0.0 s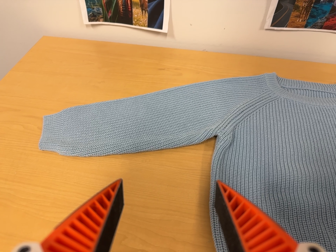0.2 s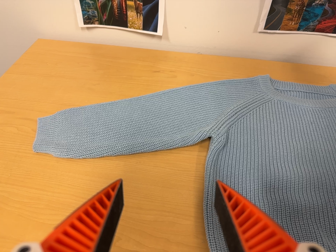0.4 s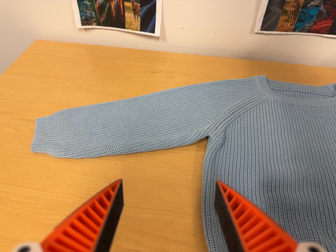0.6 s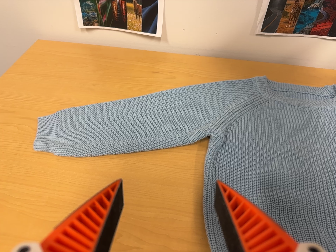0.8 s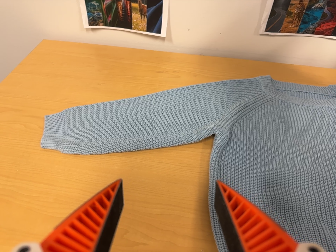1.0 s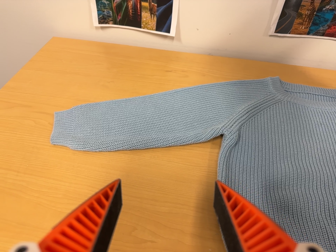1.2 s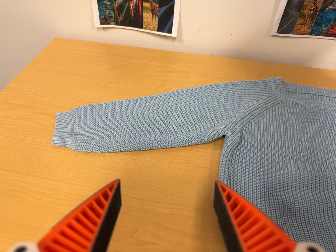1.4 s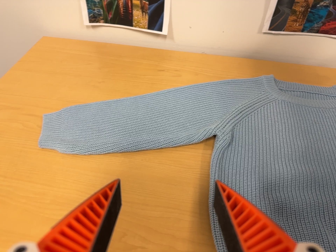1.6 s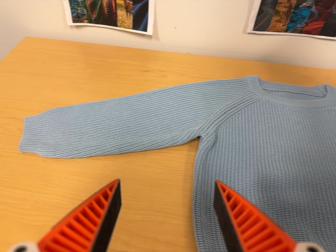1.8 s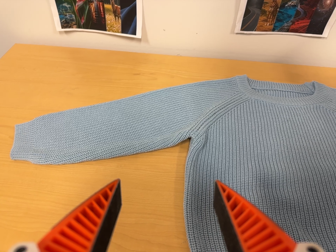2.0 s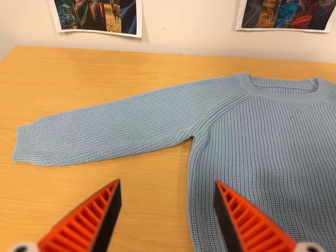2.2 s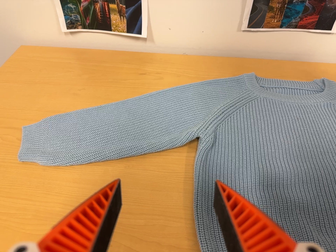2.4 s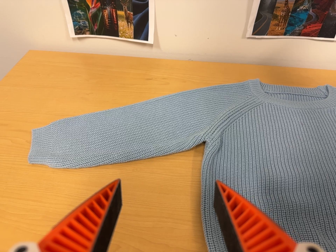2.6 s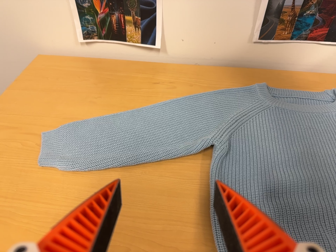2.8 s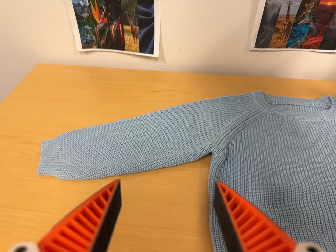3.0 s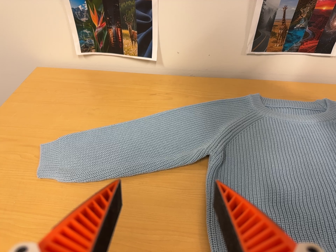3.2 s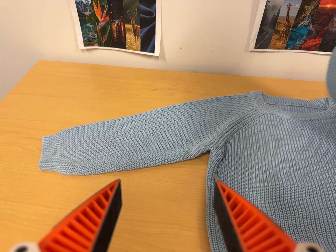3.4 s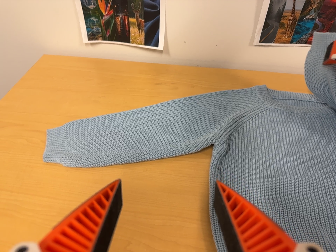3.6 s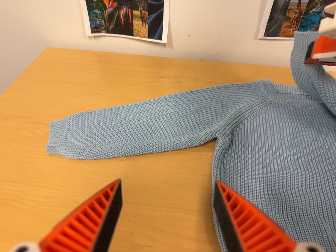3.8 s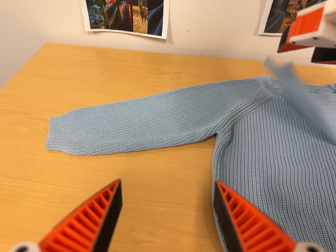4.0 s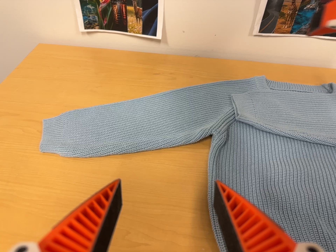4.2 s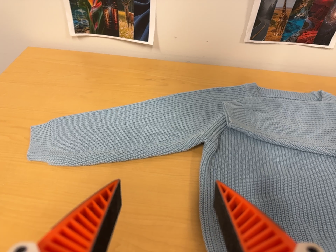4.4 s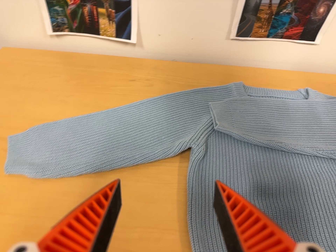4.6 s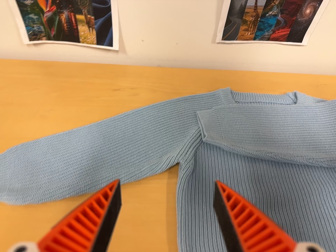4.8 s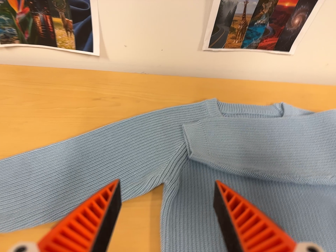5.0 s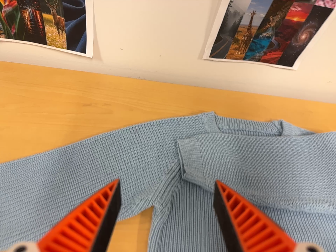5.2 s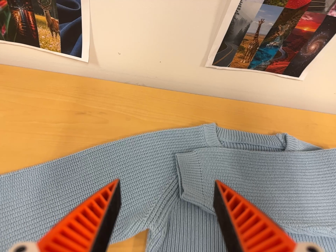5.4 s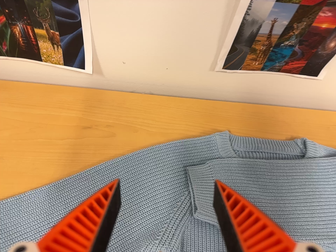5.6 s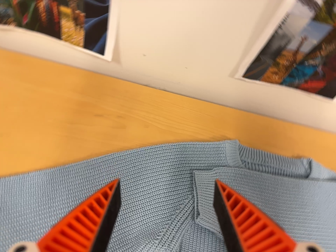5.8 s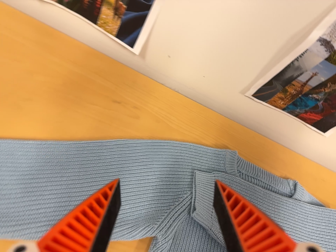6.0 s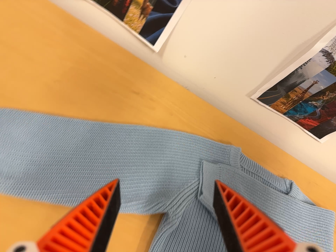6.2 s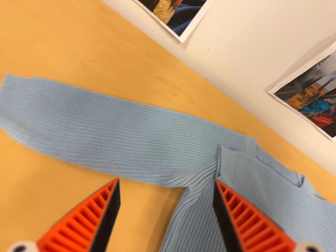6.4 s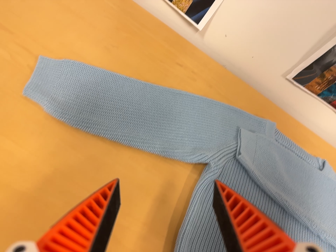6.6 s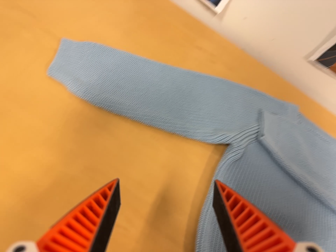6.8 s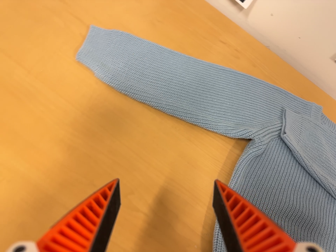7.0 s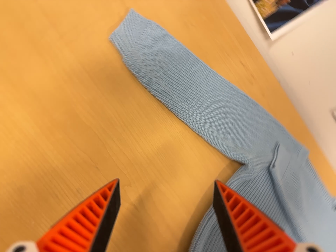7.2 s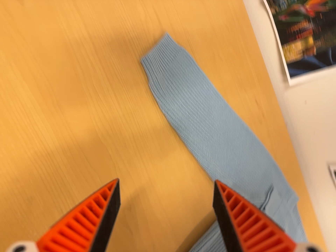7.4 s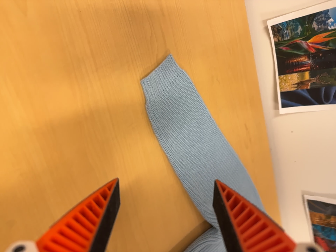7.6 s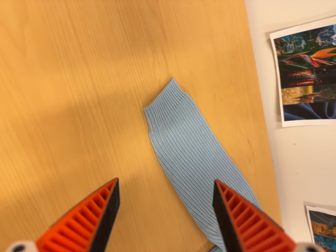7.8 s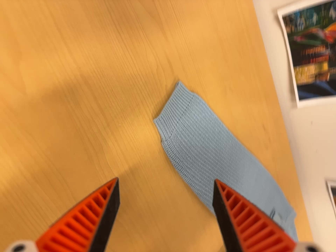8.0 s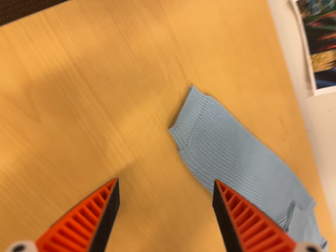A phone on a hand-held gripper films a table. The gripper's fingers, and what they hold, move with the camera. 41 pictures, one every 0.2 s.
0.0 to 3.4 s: The camera shifts only a little, or ends up much as it began.
3.4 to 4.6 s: The camera travels toward the top of its view, about 8 cm.
4.6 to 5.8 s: The camera travels toward the top of its view, to its left and forward, about 16 cm, so close, fixed things drift downward. It rolls about its line of sight by about 25 degrees, and the scene rotates clockwise.
5.8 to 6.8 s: The camera travels toward the bottom of its view, to its left and backward, about 22 cm, so close, fixed things drift upward. It rolls about its line of sight by about 10 degrees, and the scene rotates clockwise.
6.8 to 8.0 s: The camera travels toward the top of its view and to its left, about 26 cm. Its aim tips toward the bottom of its view by about 15 degrees. It rolls about its line of sight by about 25 degrees, and the scene rotates clockwise.
The film runs forward here.
